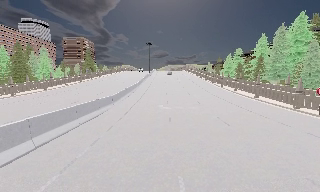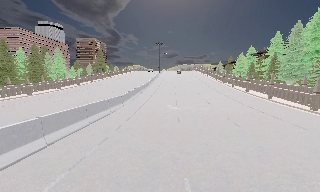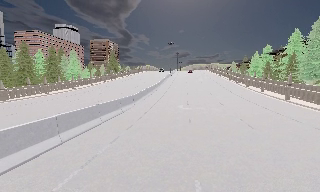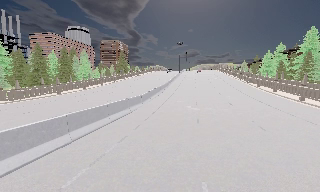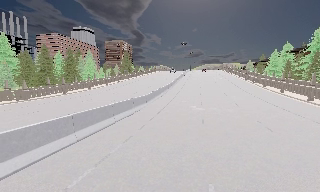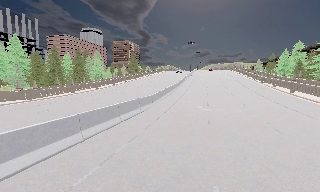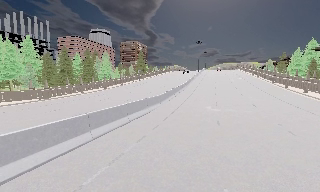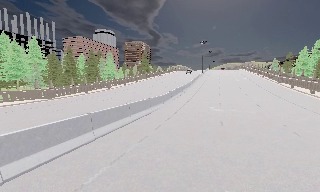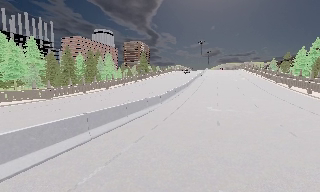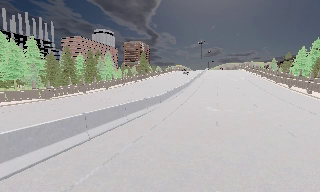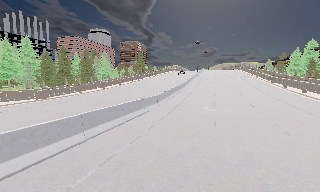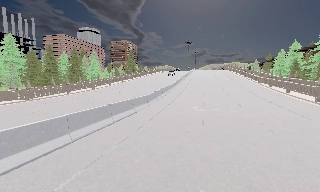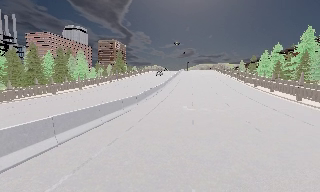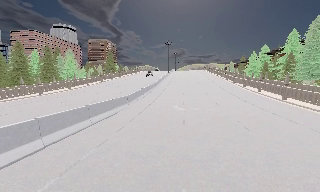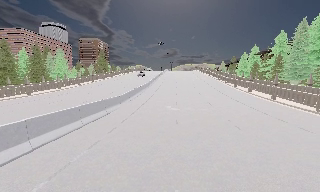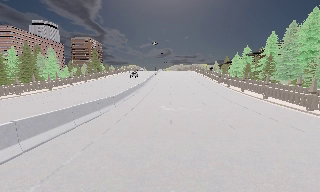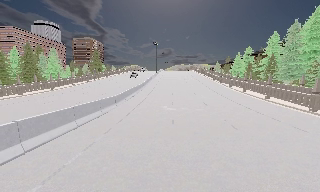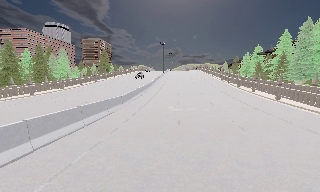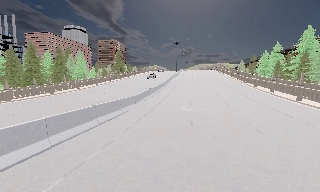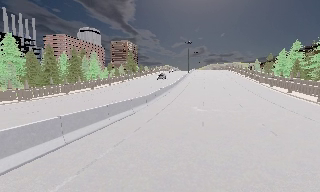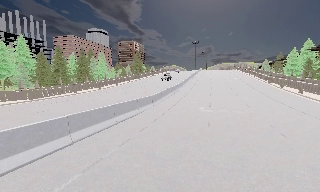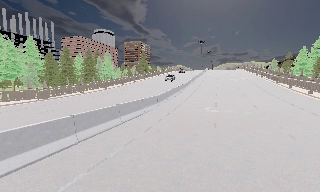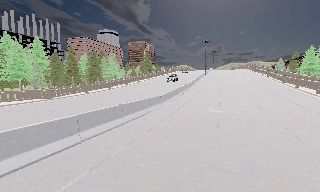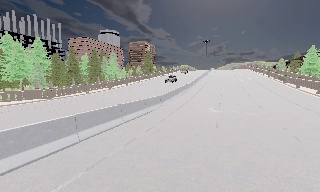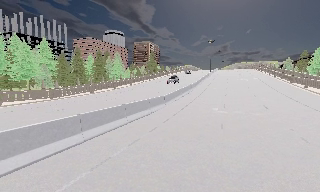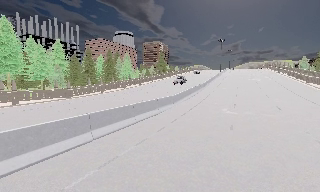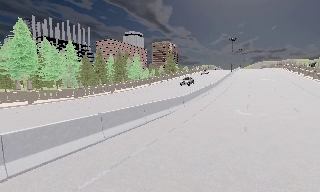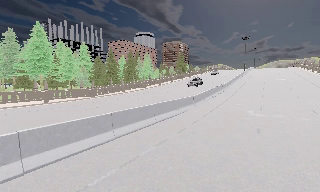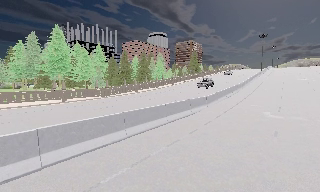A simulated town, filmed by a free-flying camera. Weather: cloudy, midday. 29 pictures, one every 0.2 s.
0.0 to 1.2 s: The camera swings to its left by about 15 degrees, and the scene slides to the right.
1.2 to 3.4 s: The camera pans to its right, which is clockwise from overhead, by about 10 degrees.
3.4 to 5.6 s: The scene slides to the right, as the camera pans about 30 degrees to its left.
The film runs forward here.
